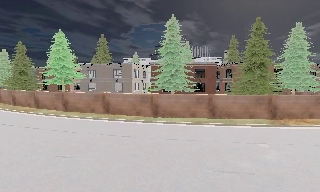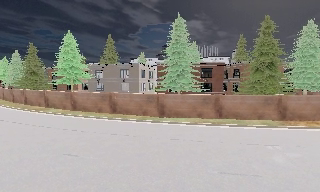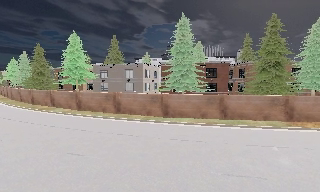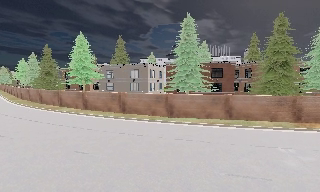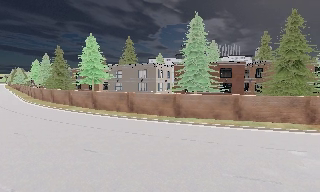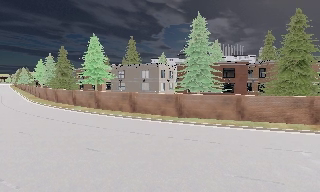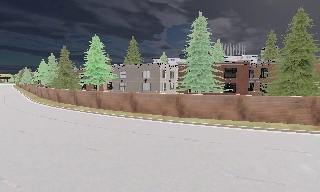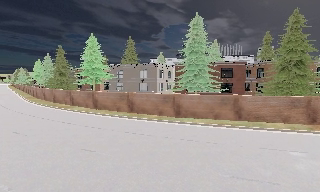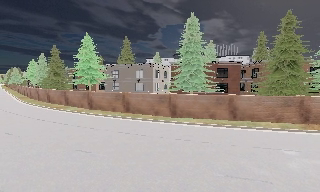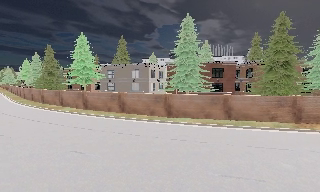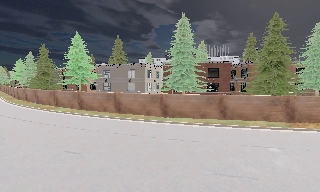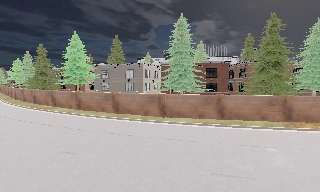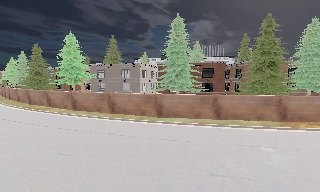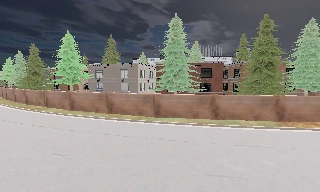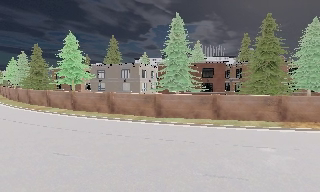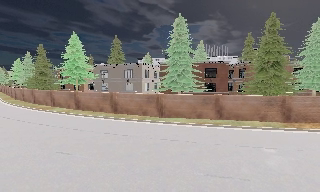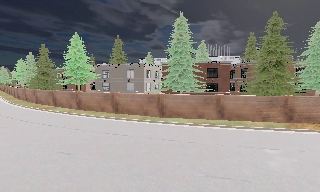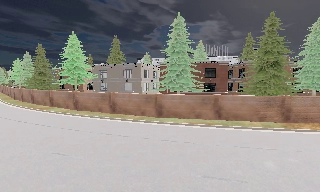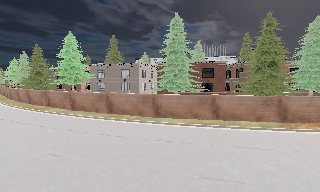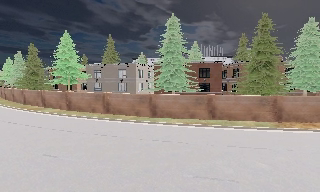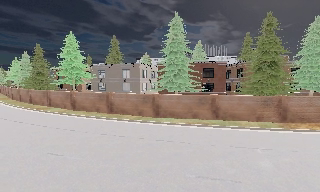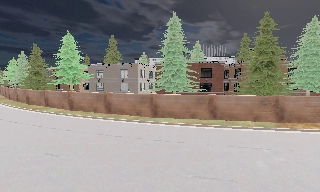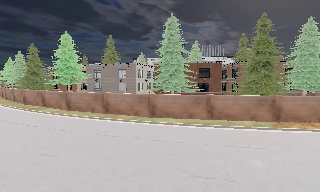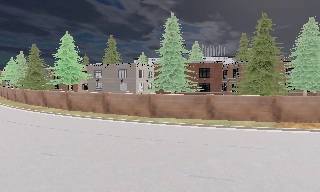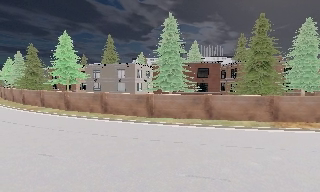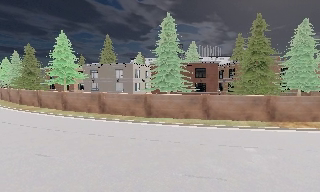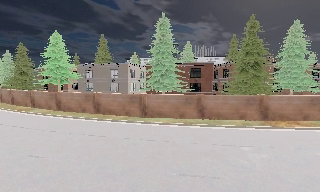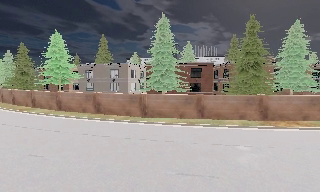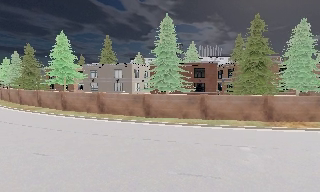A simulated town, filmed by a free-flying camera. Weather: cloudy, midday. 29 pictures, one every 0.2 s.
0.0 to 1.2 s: The camera swings to its left by about 10 degrees, and the scene slides to the right.
1.2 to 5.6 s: The camera travels to its right, about 1.5 m, so close, fixed things drift to the left.
The film runs backward here.
